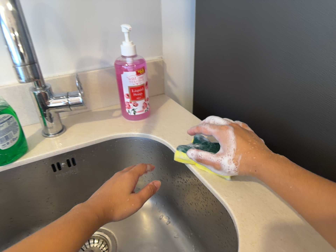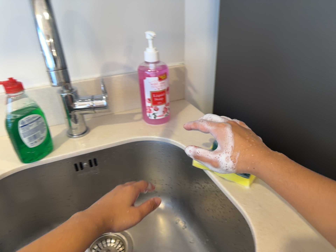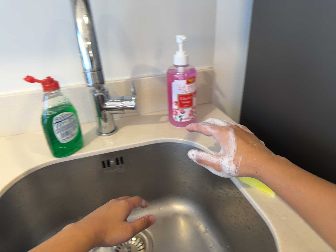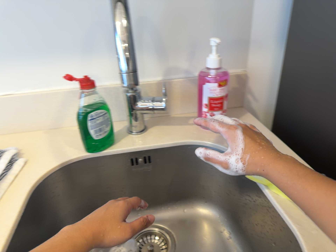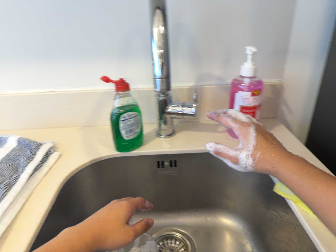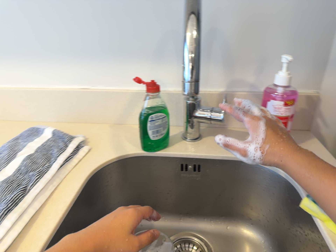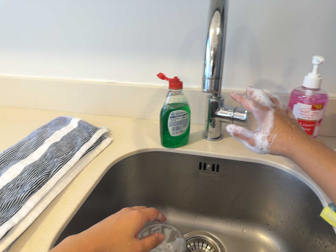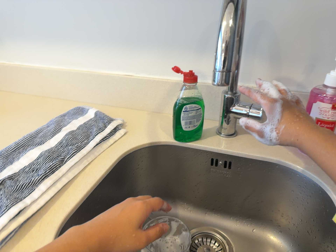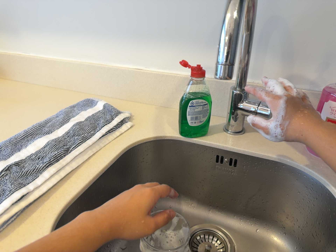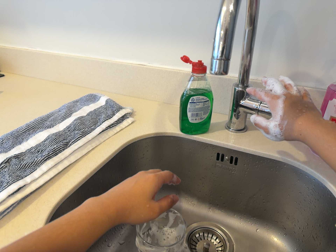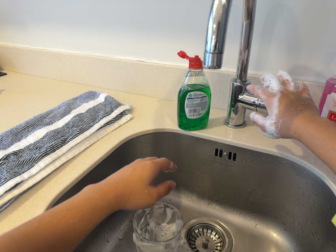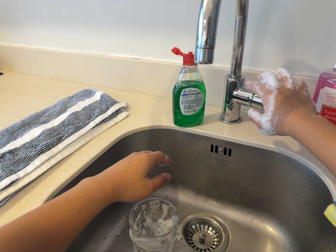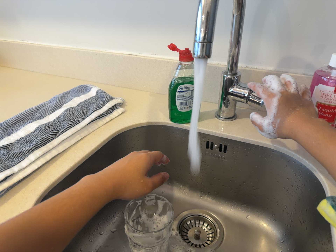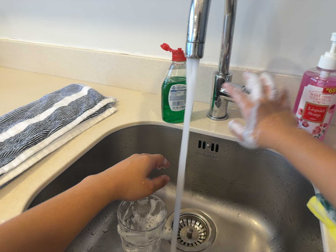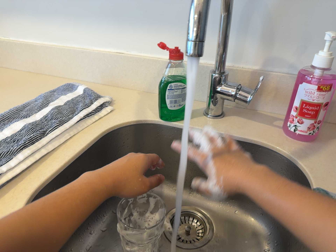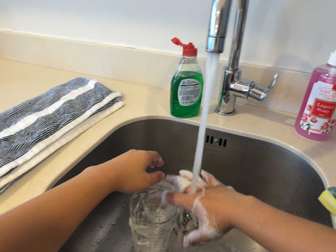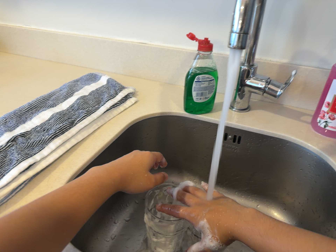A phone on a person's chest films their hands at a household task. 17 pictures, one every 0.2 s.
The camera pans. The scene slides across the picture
to the right.
The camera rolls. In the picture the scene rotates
clockwise.
0.0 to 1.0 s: The scene slides to the right, as the camera pans about 30 degrees to its left. It rolls about its line of sight by about 15 degrees, and the scene rotates clockwise.
1.0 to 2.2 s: The camera pans to its left by about 15 degrees. It travels to its right, about 9 cm. It rolls about its line of sight by about 10 degrees, and the scene rotates clockwise.
2.2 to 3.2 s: The camera travels to its left, about 5 cm.
The film runs forward here.
